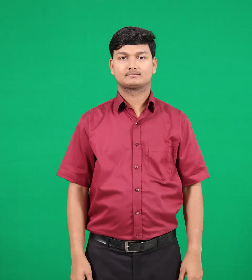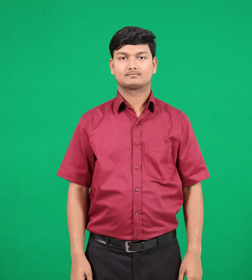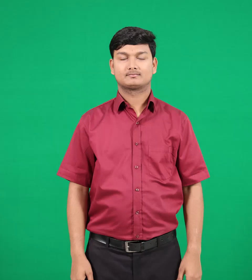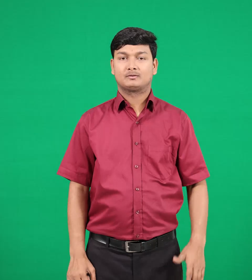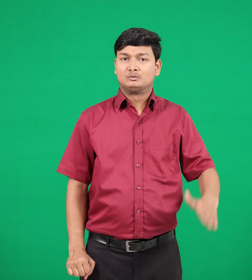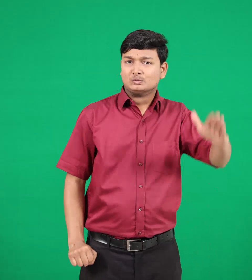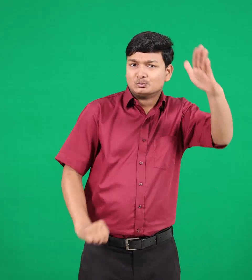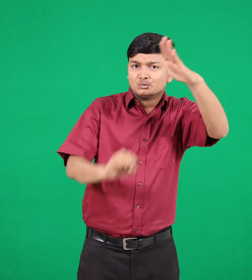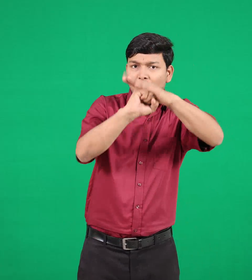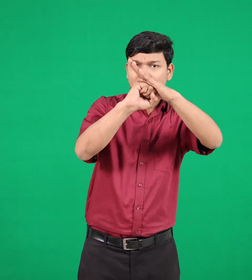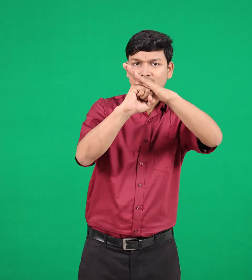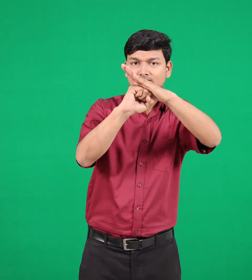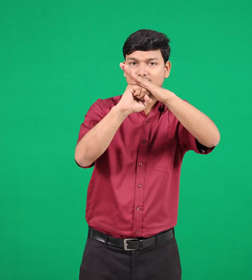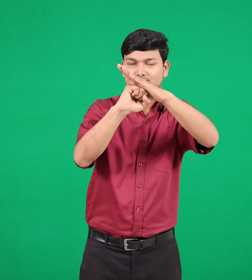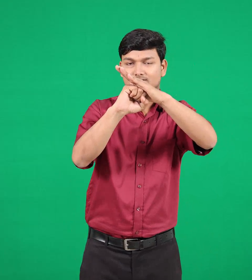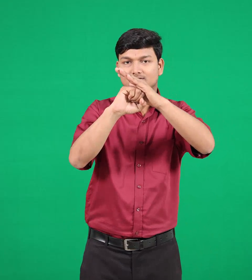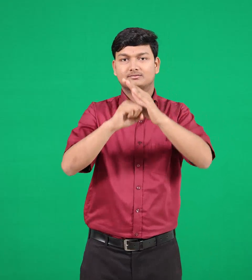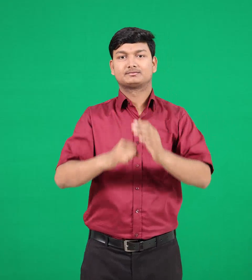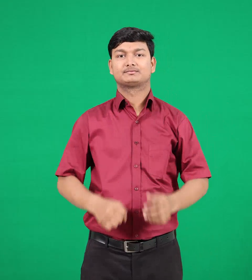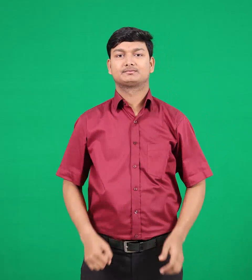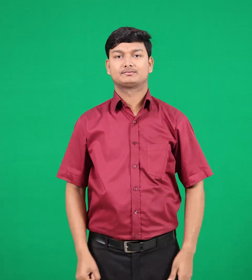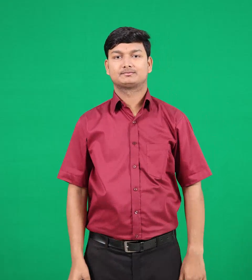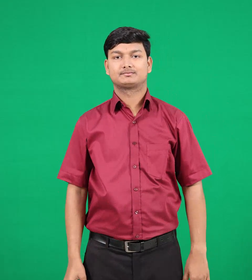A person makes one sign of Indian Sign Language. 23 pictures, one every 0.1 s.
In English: top
